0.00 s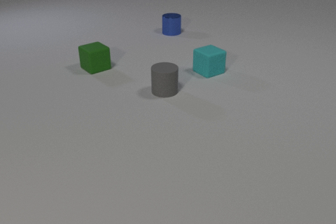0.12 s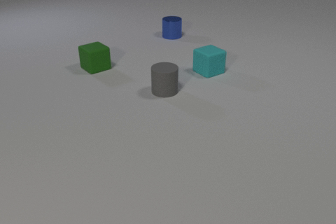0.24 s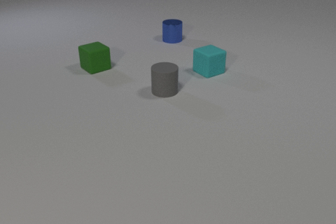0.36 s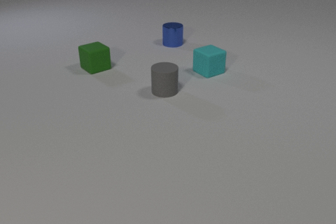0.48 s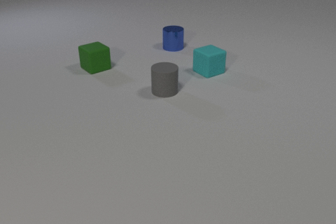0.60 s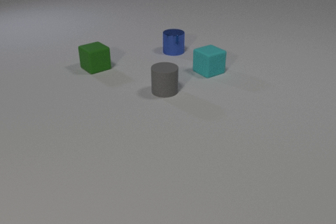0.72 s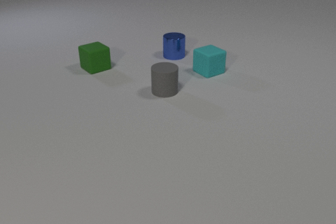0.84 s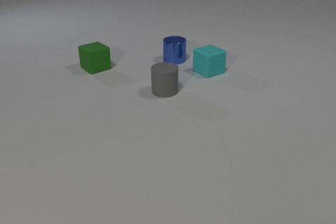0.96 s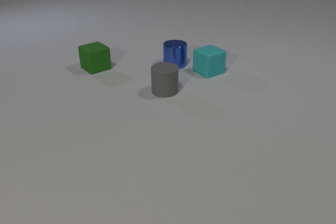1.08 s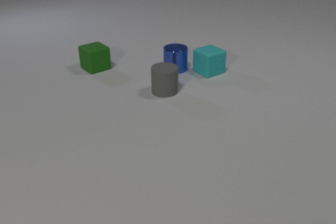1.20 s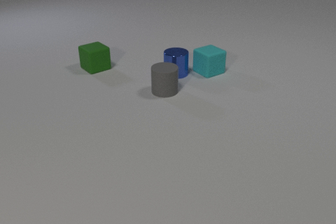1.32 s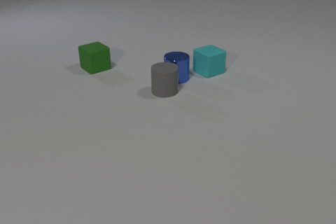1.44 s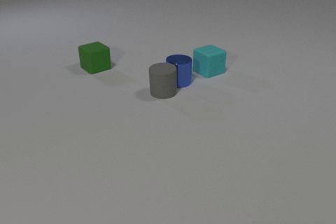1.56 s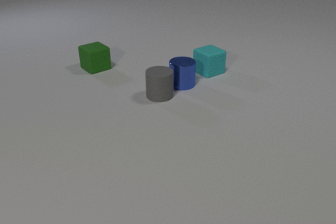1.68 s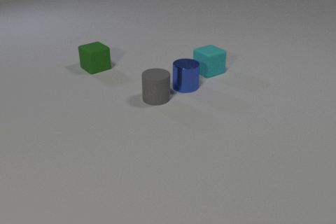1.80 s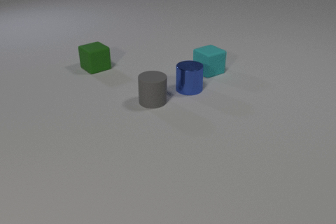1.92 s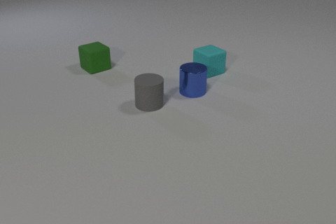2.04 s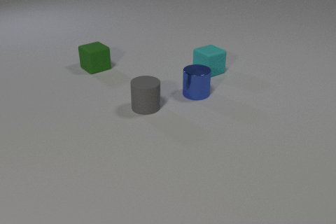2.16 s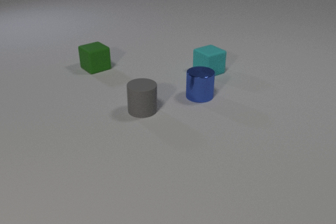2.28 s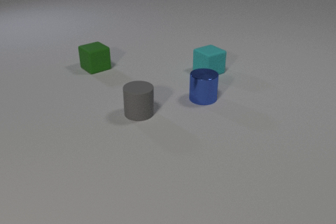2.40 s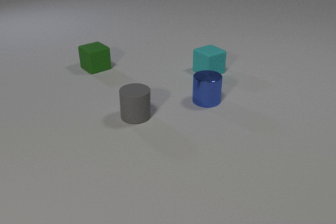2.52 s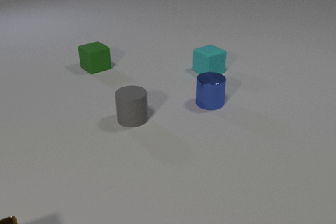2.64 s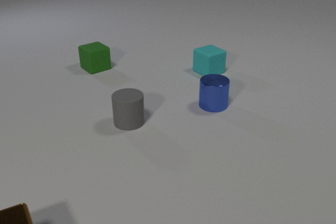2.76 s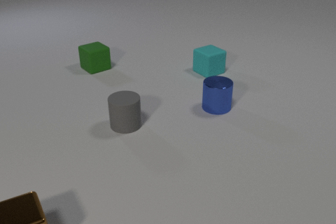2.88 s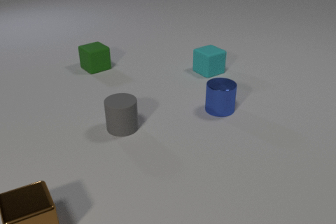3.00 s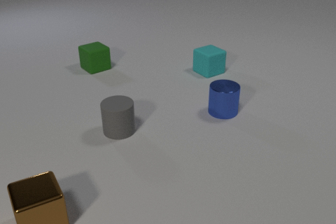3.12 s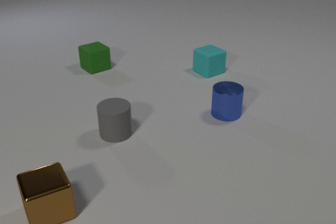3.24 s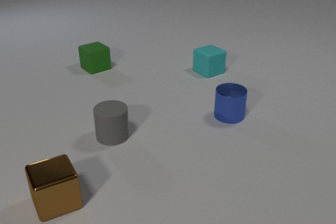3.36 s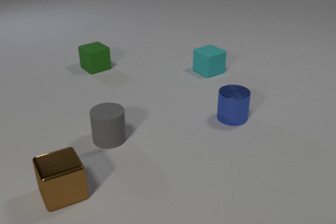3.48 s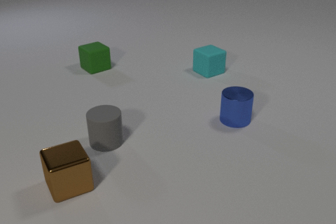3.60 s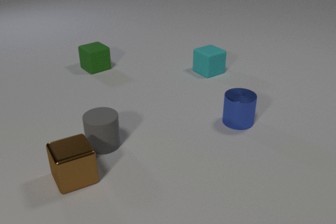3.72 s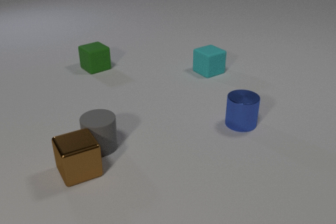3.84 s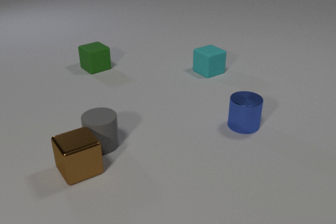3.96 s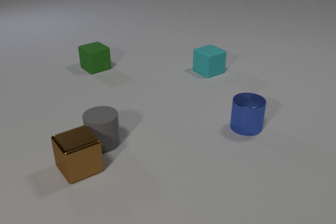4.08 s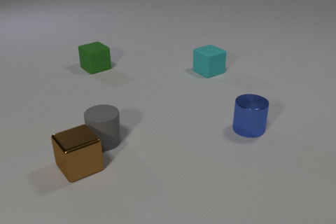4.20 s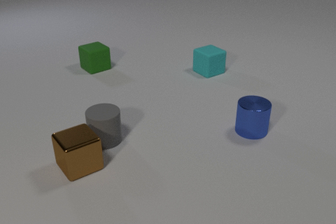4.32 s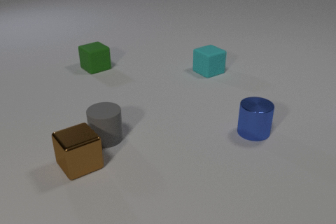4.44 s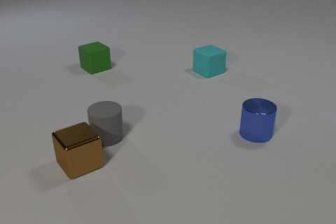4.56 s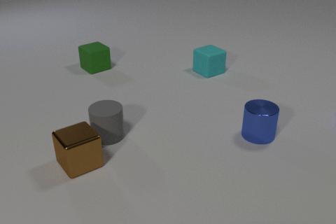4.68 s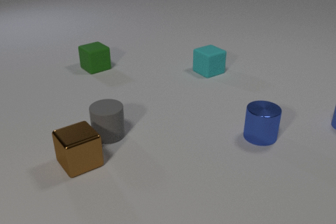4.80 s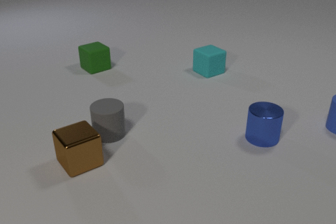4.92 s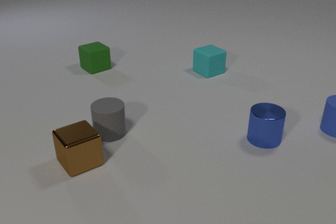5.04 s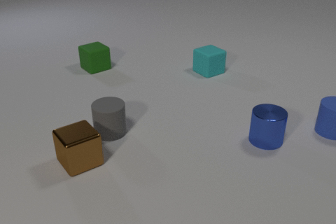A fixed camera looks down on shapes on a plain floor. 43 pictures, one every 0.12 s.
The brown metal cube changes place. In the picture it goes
away from the camera.
The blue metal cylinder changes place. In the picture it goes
toward the camera.
0.00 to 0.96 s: The blue metal cylinder slides toward the camera.
0.96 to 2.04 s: The blue metal cylinder slides toward the camera. The gray rubber cylinder slides toward the camera and to the left. The blue metal cylinder and the gray rubber cylinder collide.
2.04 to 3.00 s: The blue metal cylinder slides toward the camera and to the right. The gray rubber cylinder slides toward the camera and to the left. The brown metal cube comes in at the bottom edge, slides away from the camera and to the right.
3.00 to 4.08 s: The blue metal cylinder slides toward the camera and to the right. The gray rubber cylinder slides toward the camera and to the left. The brown metal cube slides away from the camera and to the right. The gray rubber cylinder and the brown metal cube collide.
4.08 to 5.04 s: The blue metal cylinder slides to the right and toward the camera. The gray rubber cylinder slides away from the camera. The blue rubber cylinder comes in at the right edge, slides toward the camera and to the left. The brown metal cube slides away from the camera.
Are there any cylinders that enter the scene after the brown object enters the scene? yes.
What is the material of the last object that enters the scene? rubber.
How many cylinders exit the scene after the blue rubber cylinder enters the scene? 0.
